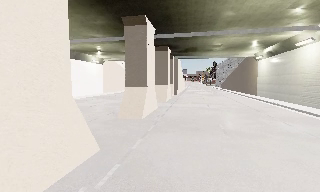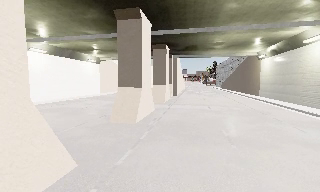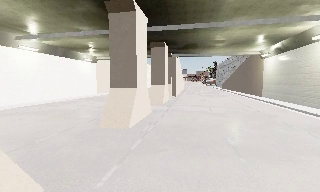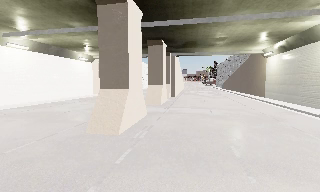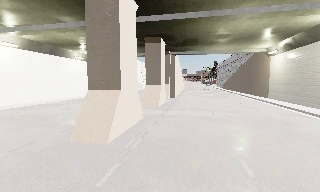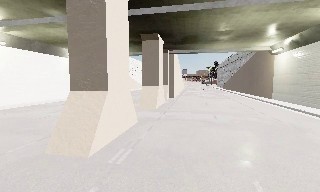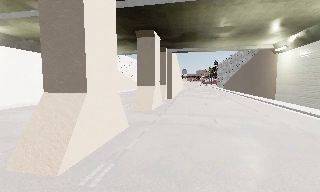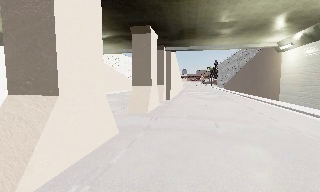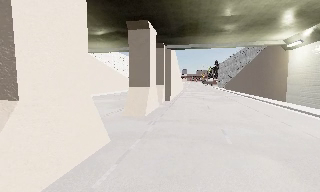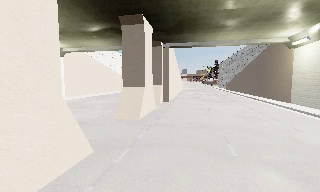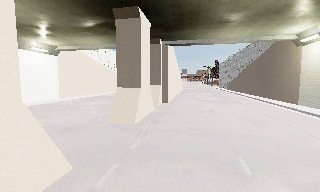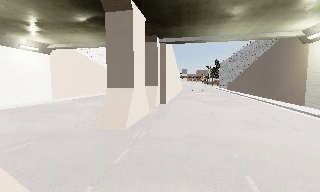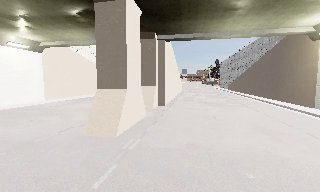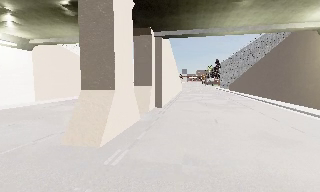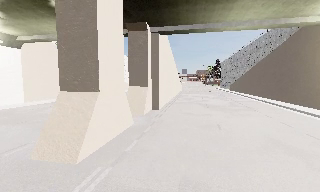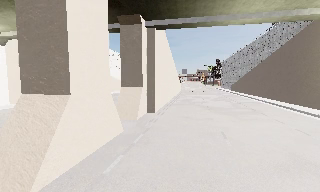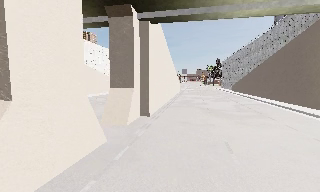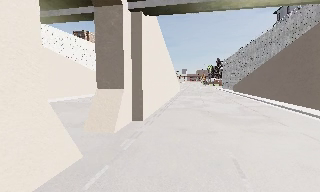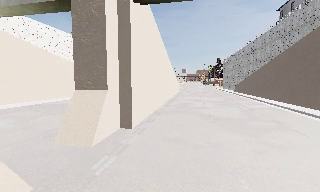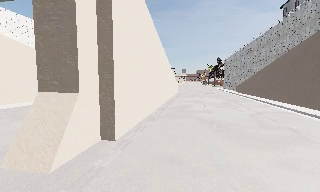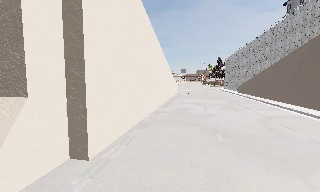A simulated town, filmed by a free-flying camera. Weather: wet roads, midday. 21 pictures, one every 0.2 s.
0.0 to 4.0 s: The camera travels forward, about 25 m, so what stands in front looms larger.
The film runs forward here.
